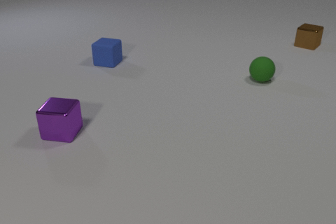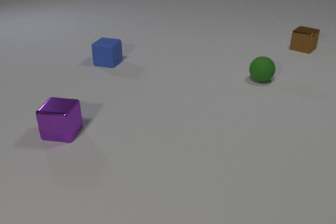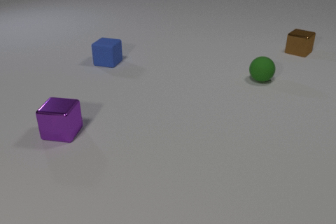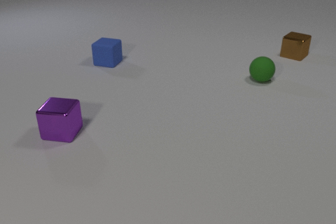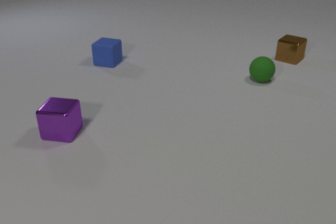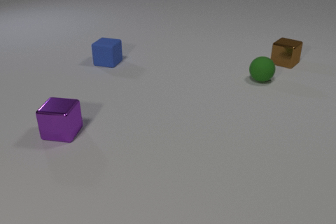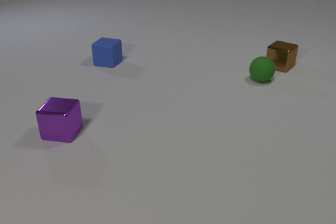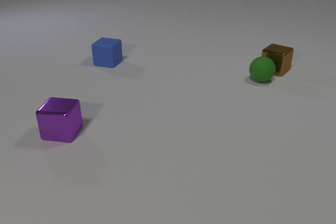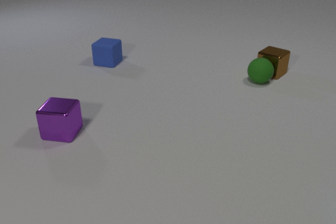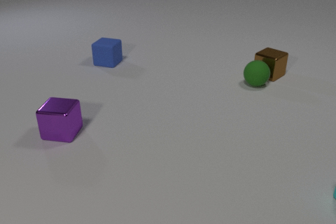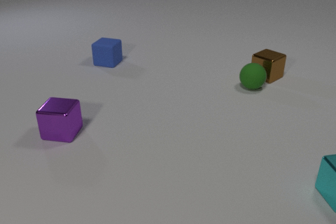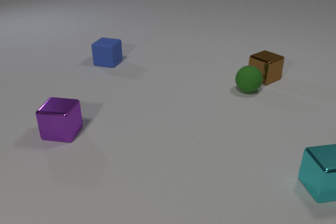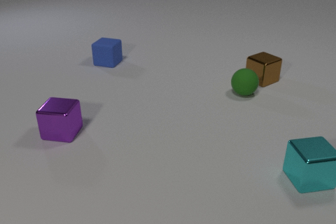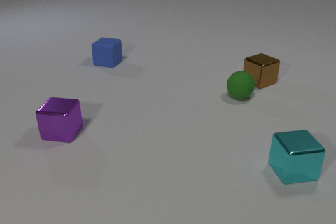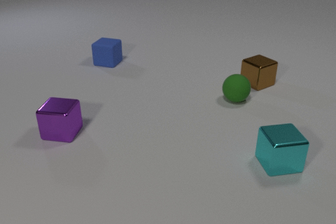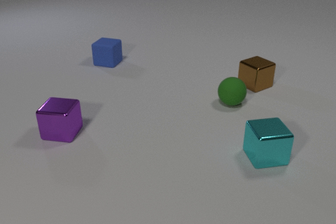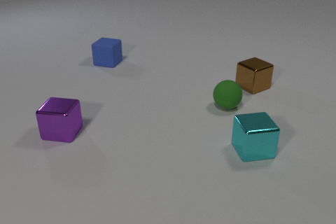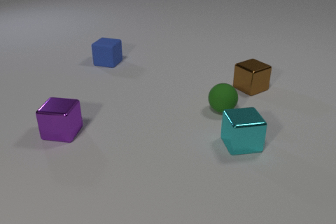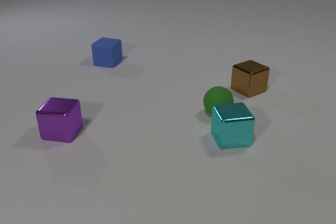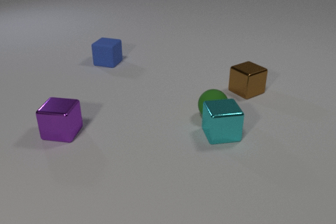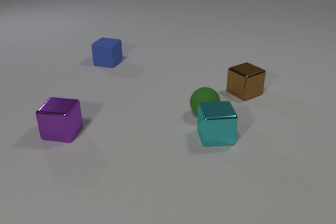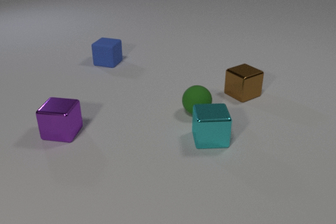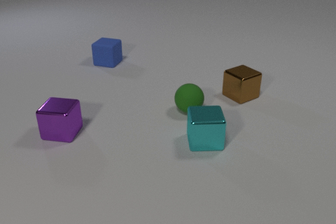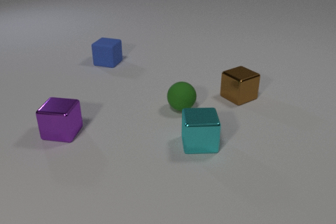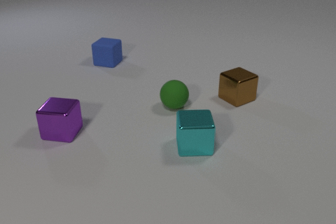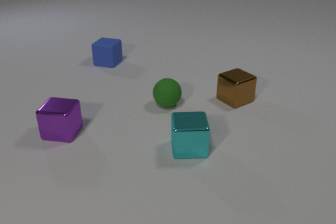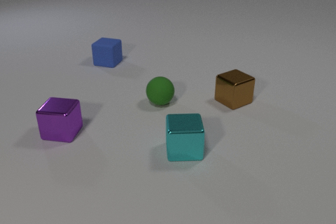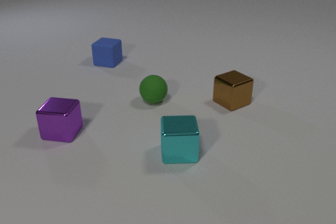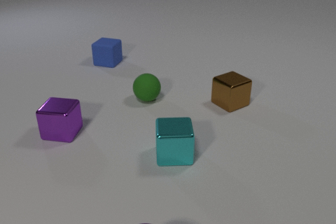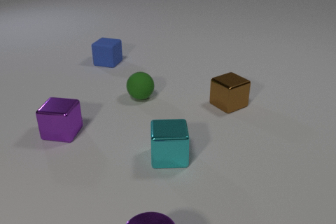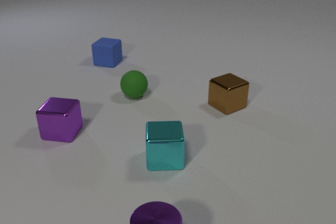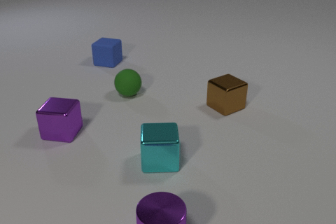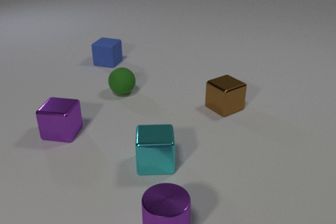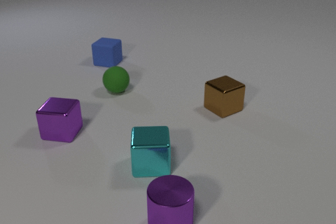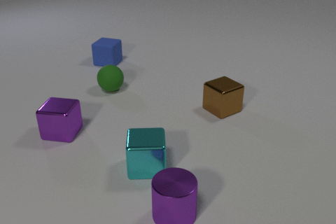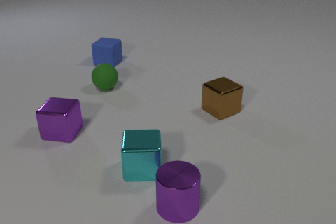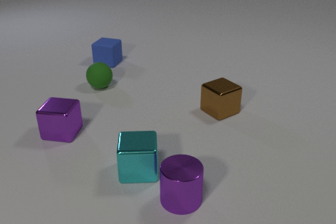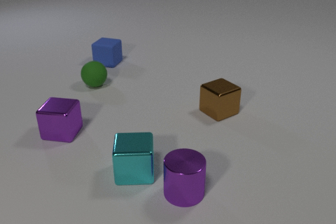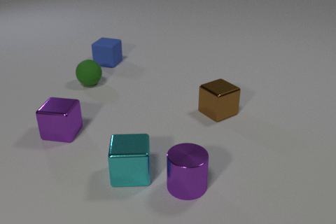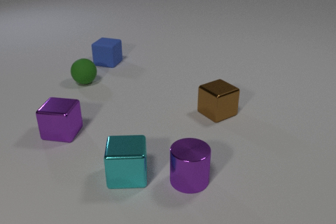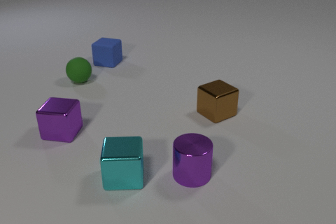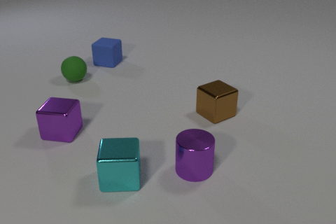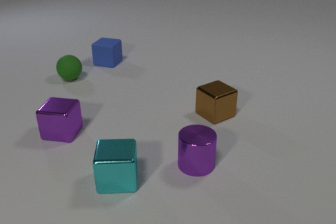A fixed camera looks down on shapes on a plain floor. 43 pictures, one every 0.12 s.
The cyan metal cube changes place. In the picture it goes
to the left.
The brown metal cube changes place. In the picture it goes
toward the camera.
0.00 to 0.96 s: The brown metal cube slides toward the camera. The brown metal cube and the green rubber sphere collide.
0.96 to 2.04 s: The brown metal cube slides toward the camera and to the left. The green rubber sphere rolls toward the camera and to the left. The cyan metal cube comes in at the right edge, slides to the left and away from the camera.
2.04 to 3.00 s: The brown metal cube slides toward the camera and to the left. The green rubber sphere rolls to the left. The cyan metal cube slides to the left. The green rubber sphere and the cyan metal cube collide.
3.00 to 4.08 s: The brown metal cube slides toward the camera and to the left. The green rubber sphere rolls to the left and away from the camera. The cyan metal cube slides to the left and toward the camera. The purple metal cylinder comes in at the bottom edge, slides away from the camera.
4.08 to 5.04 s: The brown metal cube slides toward the camera and to the left. The green rubber sphere rolls to the left and away from the camera. The cyan metal cube slides to the left and toward the camera. The purple metal cylinder slides away from the camera.
What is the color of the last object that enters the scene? purple.
Are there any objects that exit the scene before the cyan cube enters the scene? no.
How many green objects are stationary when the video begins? 1.
